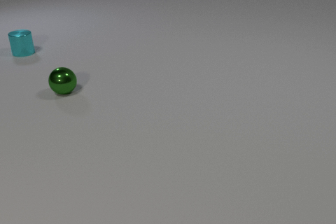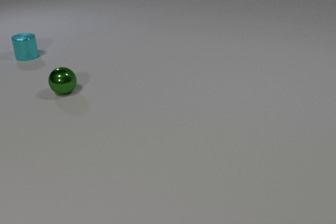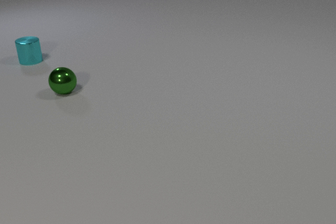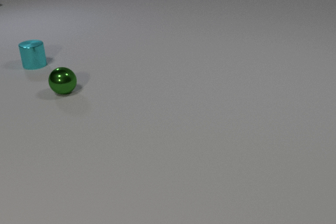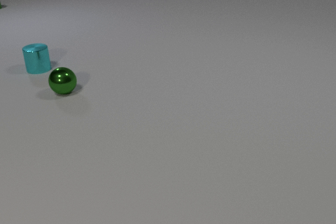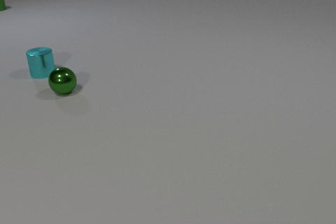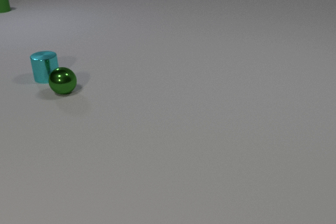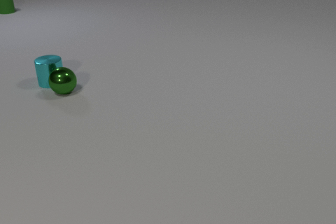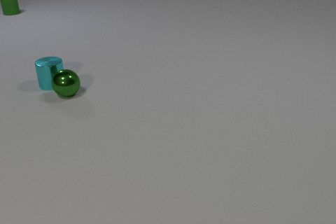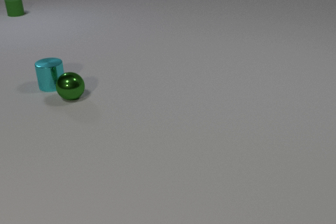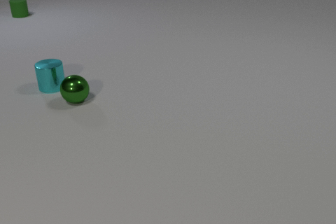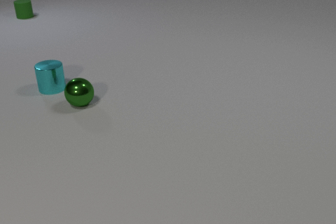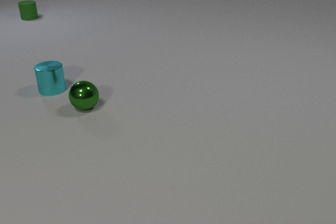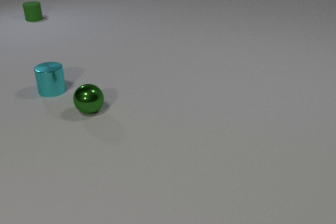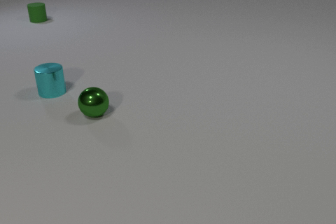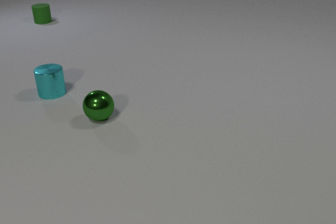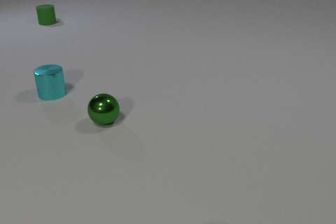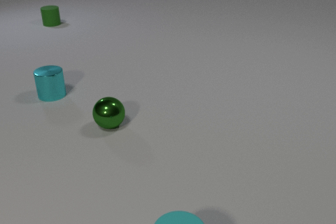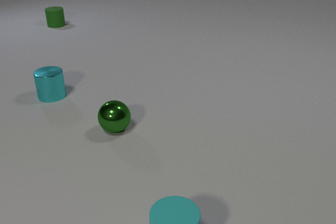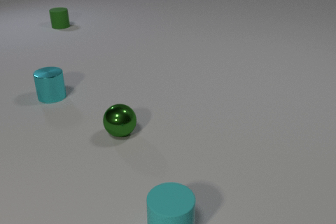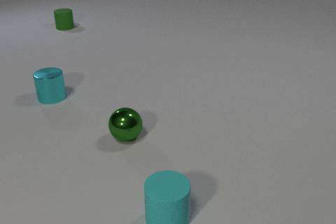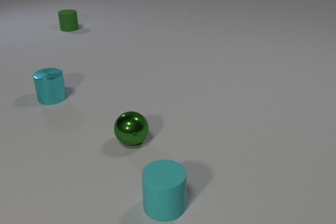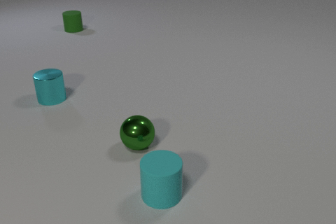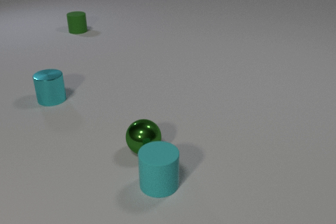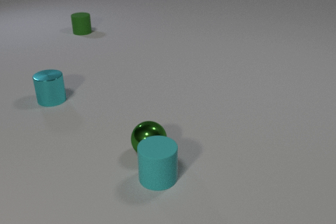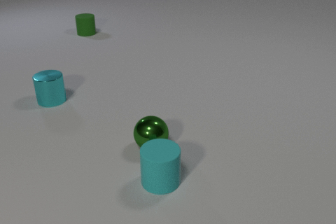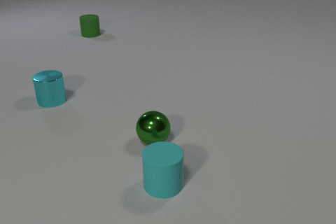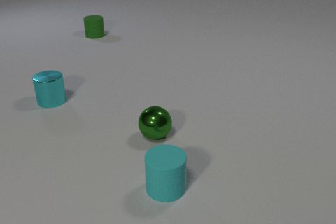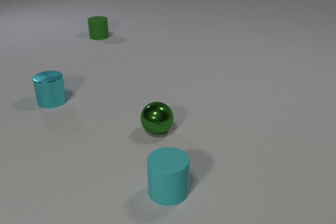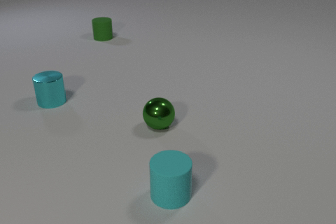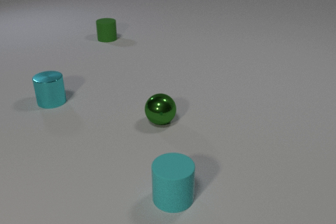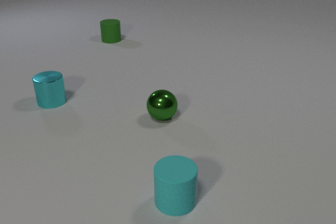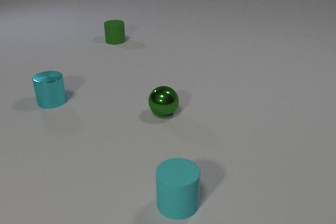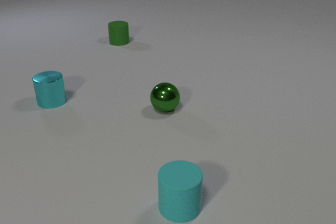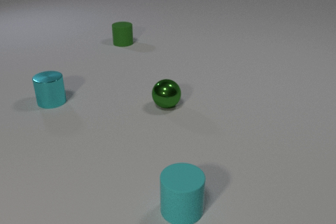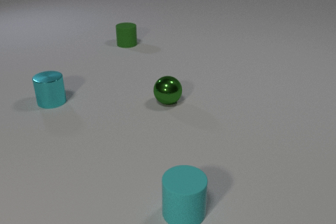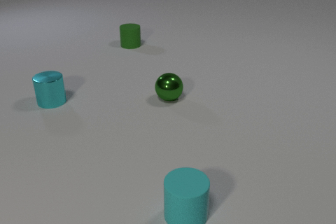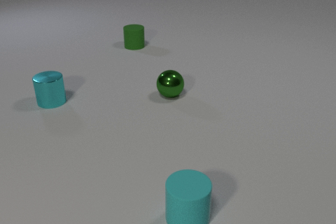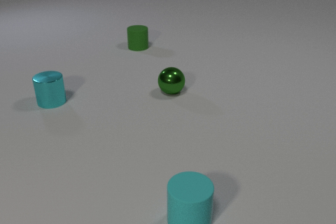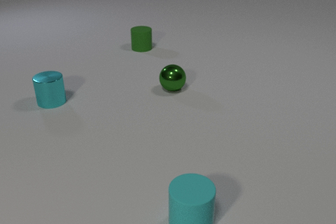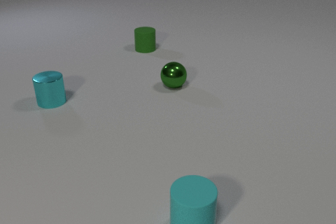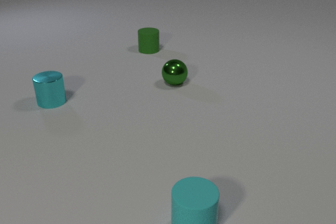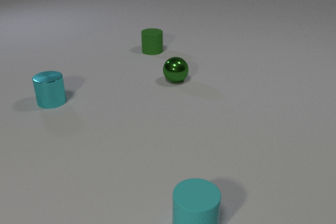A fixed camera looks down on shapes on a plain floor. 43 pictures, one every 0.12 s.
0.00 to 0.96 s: The cyan metal cylinder slides toward the camera. The green metal sphere rolls toward the camera. The green rubber cylinder comes in at the left edge, slides toward the camera and to the right. The cyan metal cylinder and the green metal sphere collide.
0.96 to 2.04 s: The cyan metal cylinder slides toward the camera. The green metal sphere rolls toward the camera and to the right. The cyan rubber cylinder comes in at the bottom edge, slides away from the camera. The green rubber cylinder slides toward the camera and to the right.
2.04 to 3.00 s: The cyan metal cylinder slides toward the camera. The green metal sphere rolls toward the camera and to the right. The cyan rubber cylinder slides away from the camera. The green rubber cylinder slides toward the camera and to the right. The green metal sphere and the cyan rubber cylinder collide.
3.00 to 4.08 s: The green metal sphere rolls away from the camera. The cyan rubber cylinder slides toward the camera and to the right. The green rubber cylinder slides toward the camera and to the right.
4.08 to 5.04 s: The green metal sphere rolls away from the camera. The cyan rubber cylinder slides toward the camera and to the right. The green rubber cylinder slides to the right and toward the camera.
How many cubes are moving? 0.
What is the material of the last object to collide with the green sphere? rubber.
What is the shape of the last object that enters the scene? cylinder.
